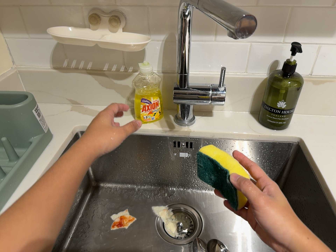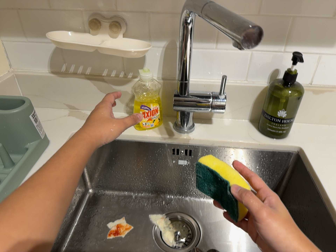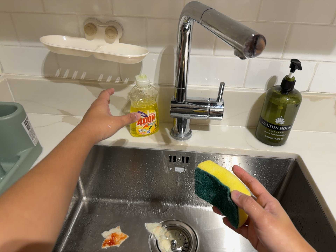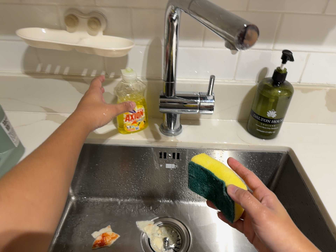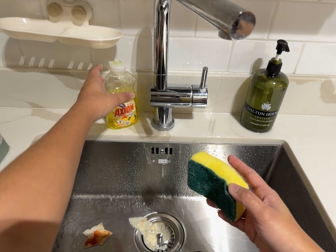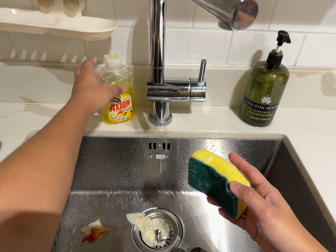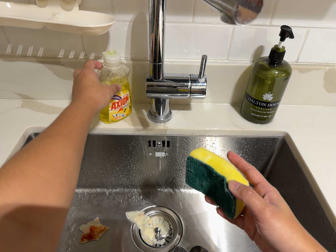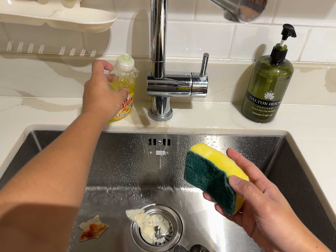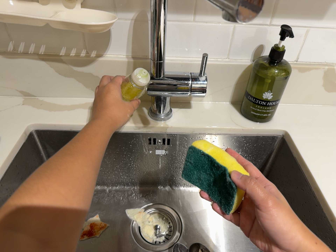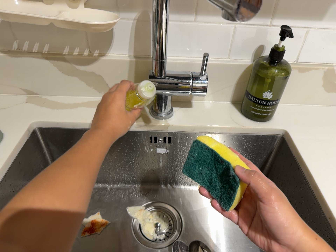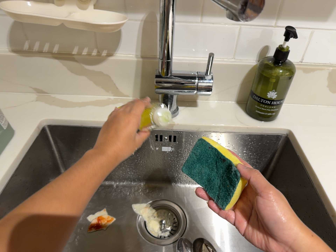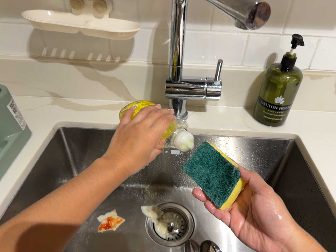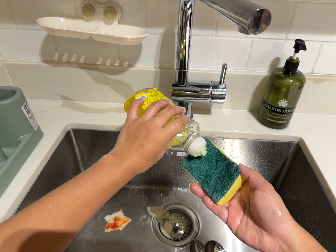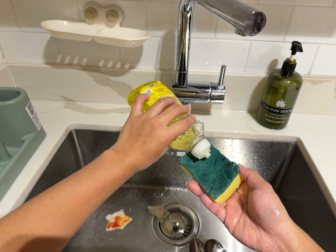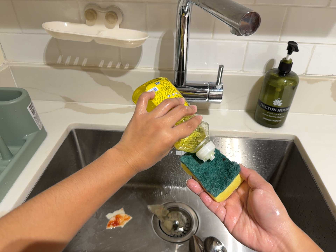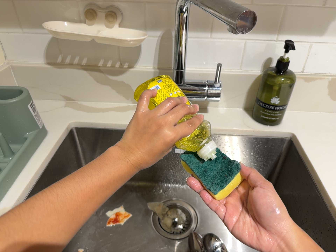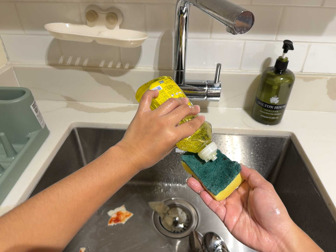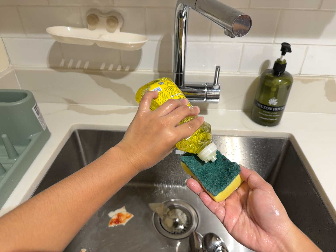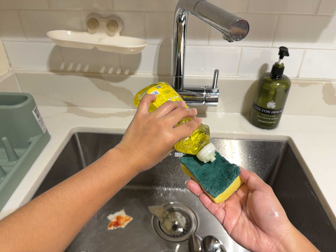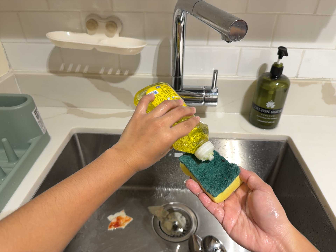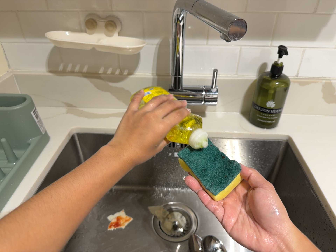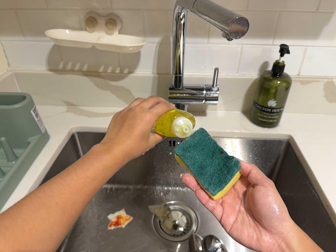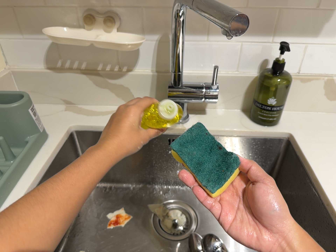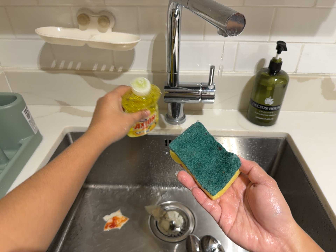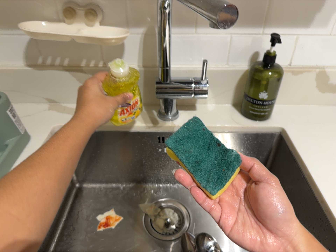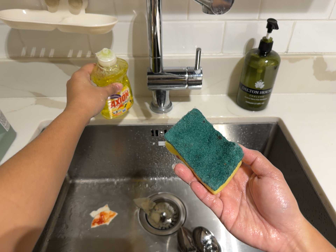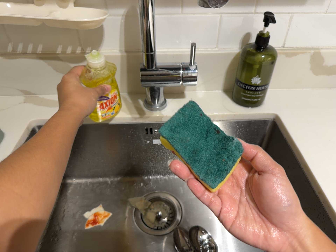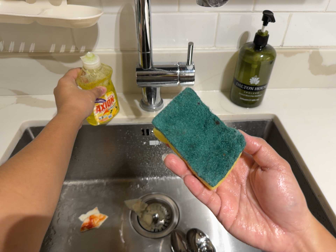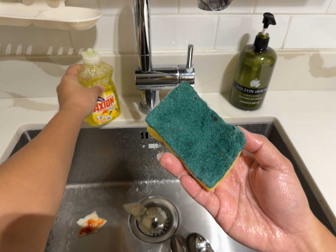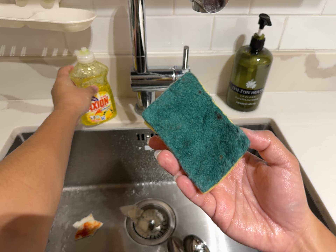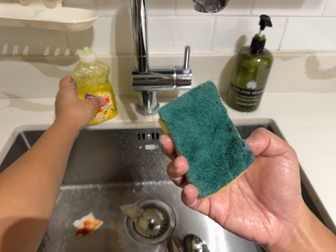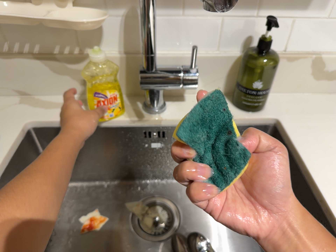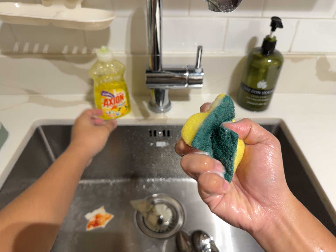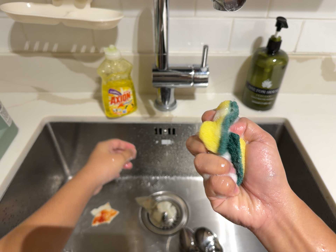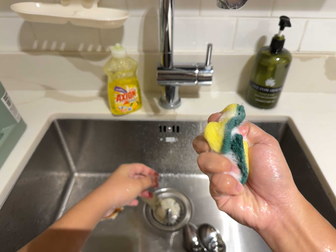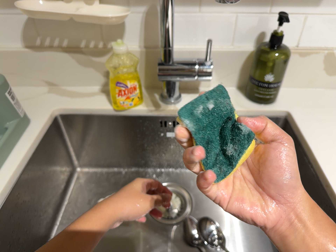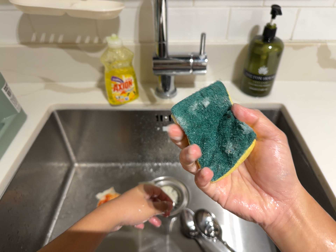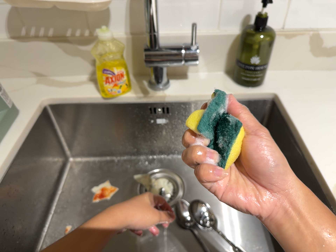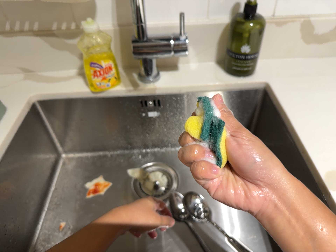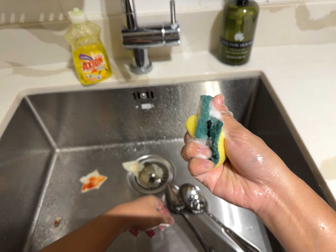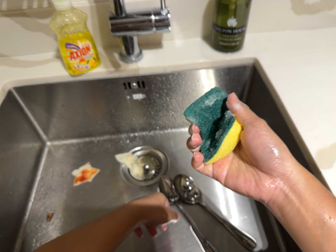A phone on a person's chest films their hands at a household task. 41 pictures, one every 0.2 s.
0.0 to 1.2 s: The camera travels forward, about 9 cm, so what stands in front looms larger.
1.2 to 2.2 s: The camera shifts only a little, or ends up much as it began.
2.2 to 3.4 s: The camera travels backward, about 7 cm, so what stands in front gets smaller.
3.4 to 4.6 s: The camera shifts only a little, or ends up much as it began.
4.6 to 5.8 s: The camera travels forward, about 8 cm, so what stands in front looms larger.
5.8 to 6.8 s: The camera shifts only a little, or ends up much as it began.
6.8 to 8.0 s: The camera's aim tips toward the bottom of its view by about 10 degrees, and the scene shifts upward.
The film runs forward here.
